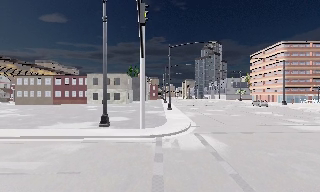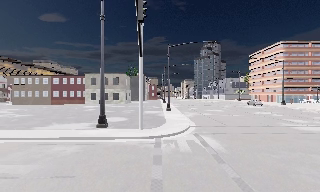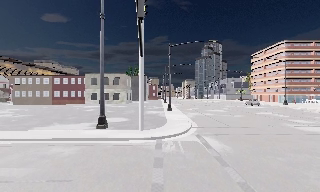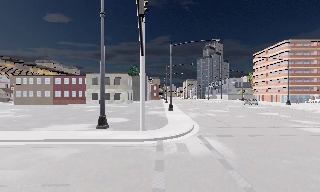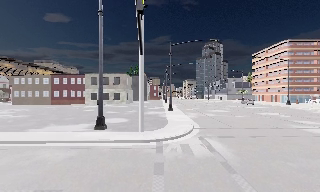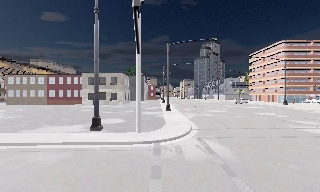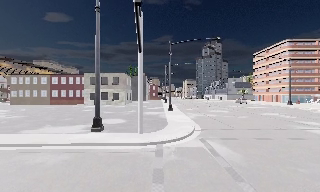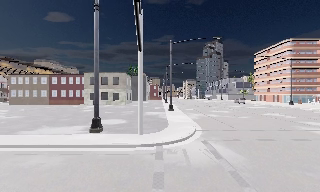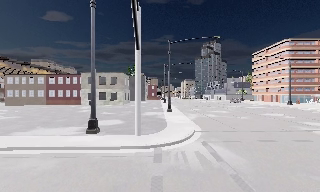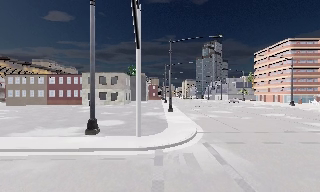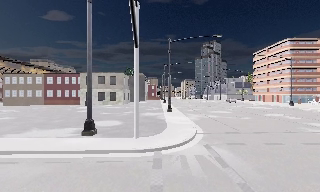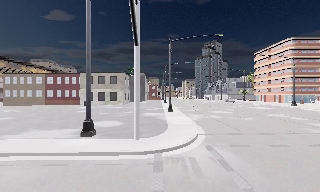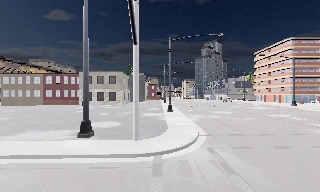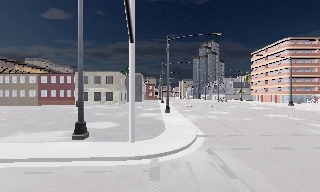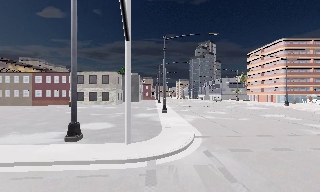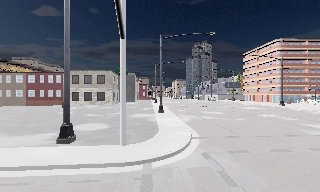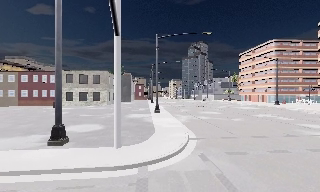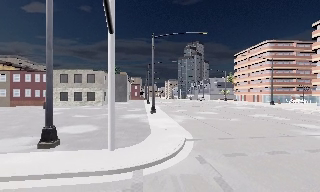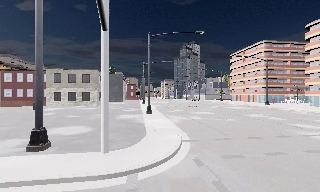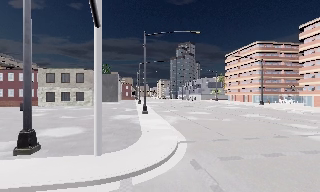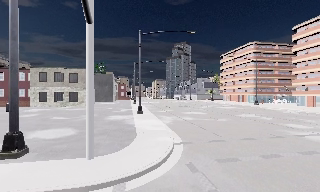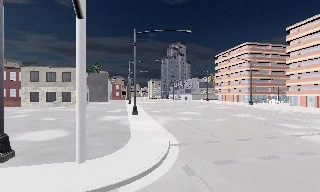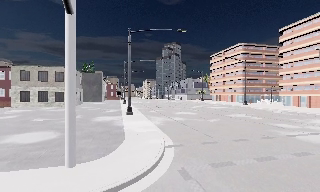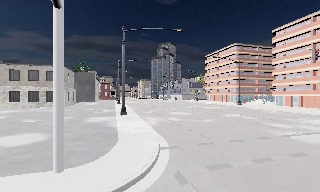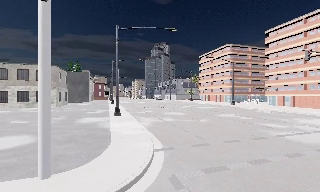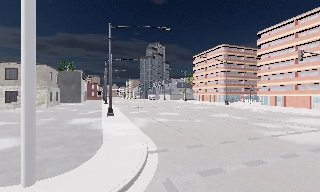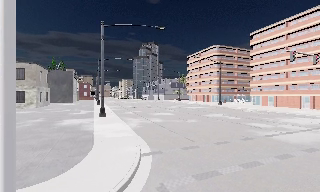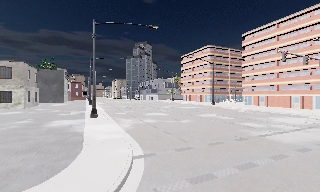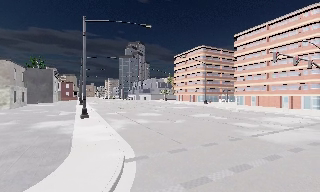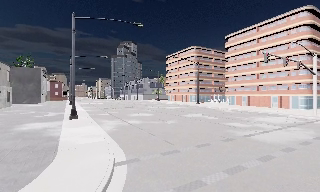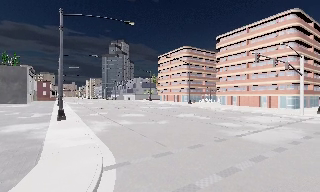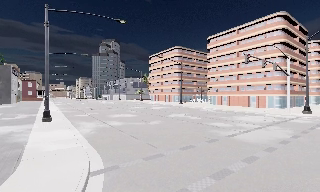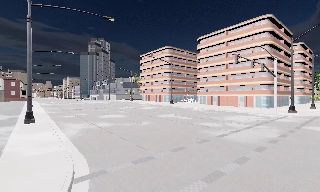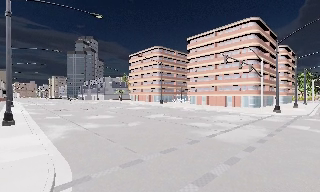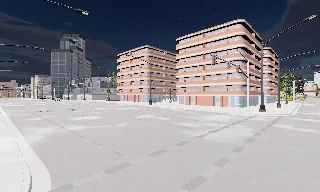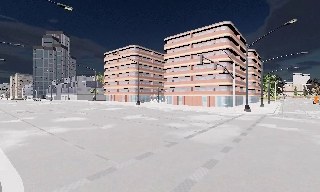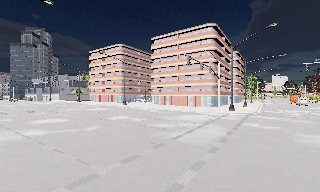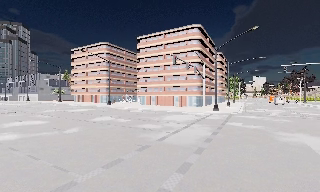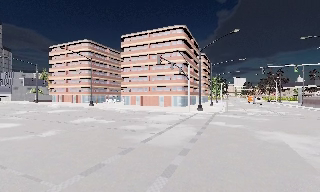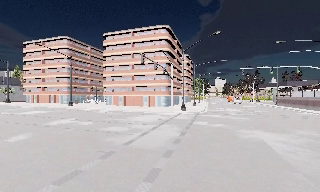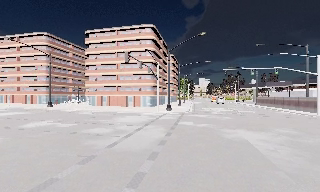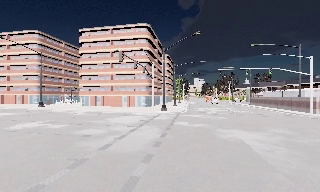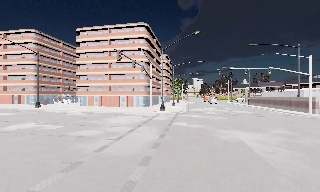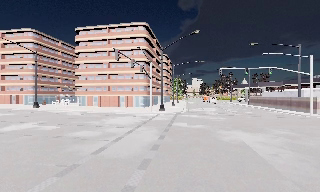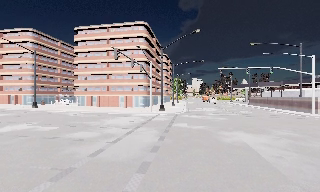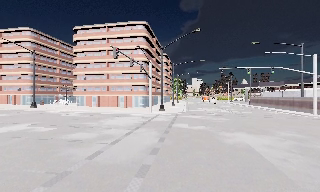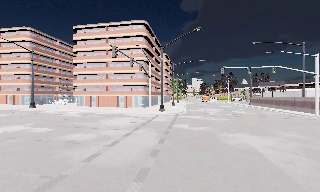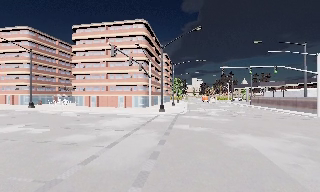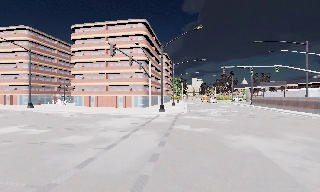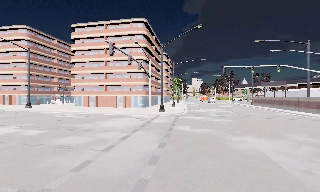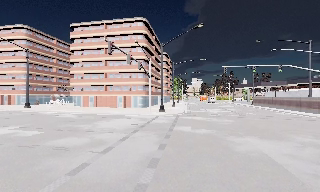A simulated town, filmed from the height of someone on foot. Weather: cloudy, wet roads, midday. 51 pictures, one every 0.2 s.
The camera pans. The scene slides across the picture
to the left.
The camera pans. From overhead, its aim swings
clockwise.
0.0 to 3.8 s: The camera travels forward, about 5 m, so what stands in front looms larger.
3.8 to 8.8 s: The camera pans to its right, which is clockwise from overhead, by about 70 degrees. It travels forward, about 7 m.
8.8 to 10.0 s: The camera travels forward, about 1.5 m, so what stands in front looms larger.
The film runs forward here.
